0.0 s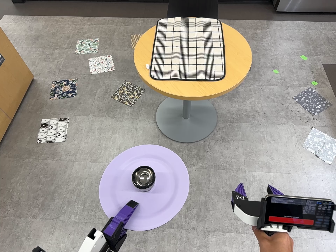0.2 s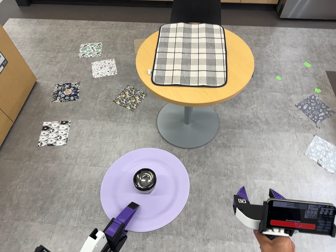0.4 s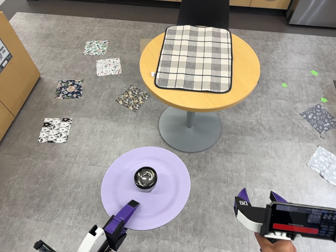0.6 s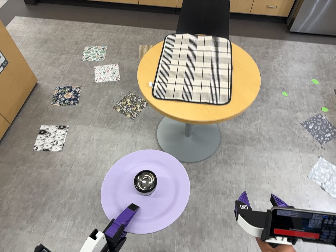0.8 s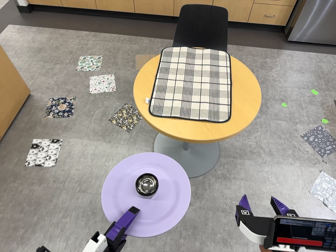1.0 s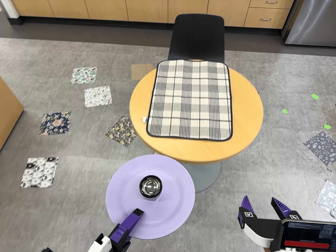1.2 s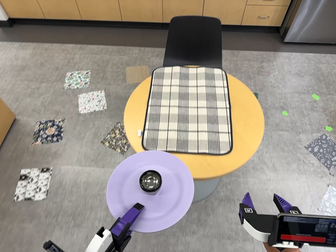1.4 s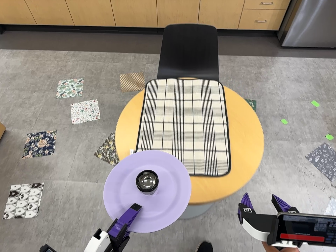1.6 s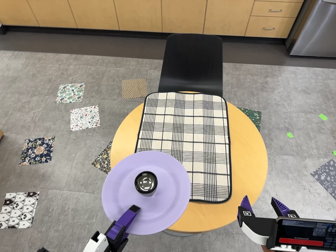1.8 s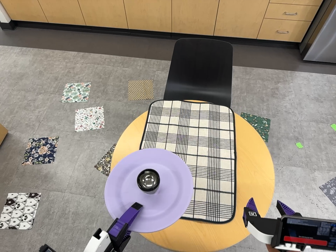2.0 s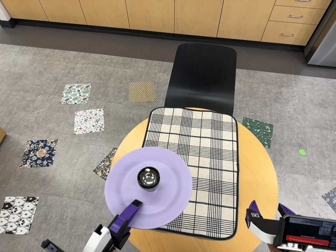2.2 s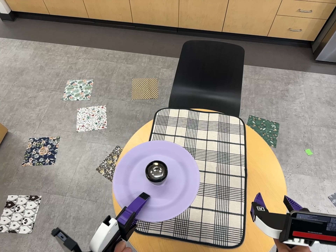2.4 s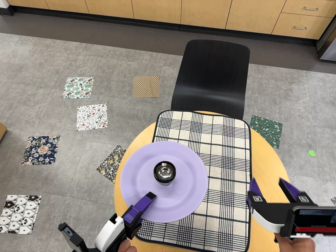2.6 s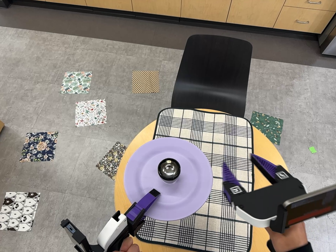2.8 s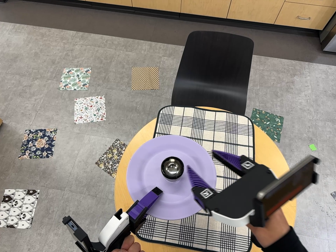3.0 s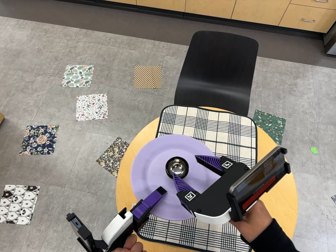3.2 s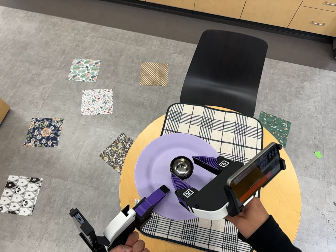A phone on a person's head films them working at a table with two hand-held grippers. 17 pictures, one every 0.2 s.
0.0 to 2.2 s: The camera travels toward the top of its view and forward, about 90 cm, so close, fixed things drift downward.
2.2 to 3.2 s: The camera travels toward the top of its view, forward and to its left, about 12 cm.
The film runs forward here.
